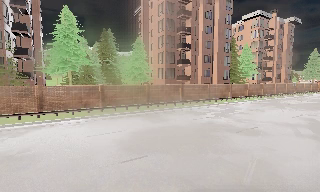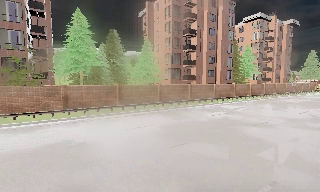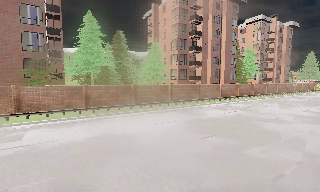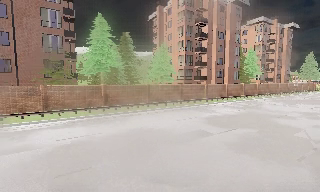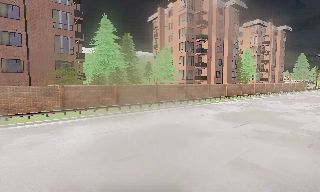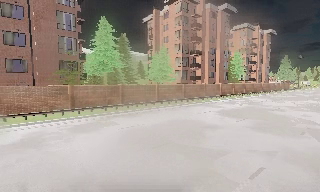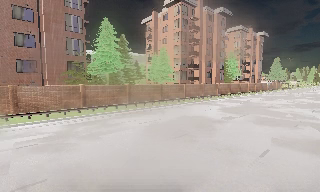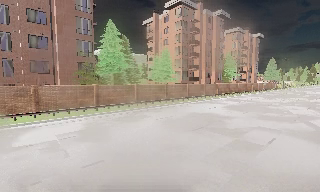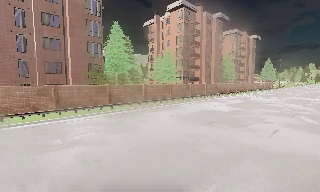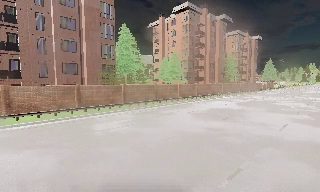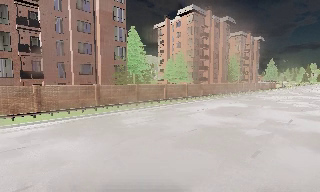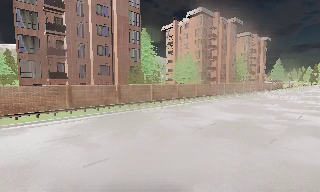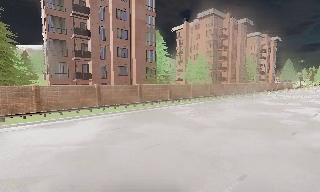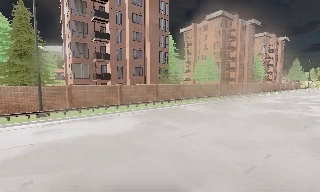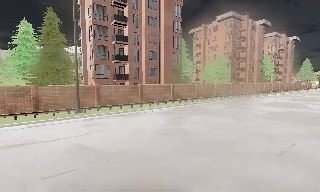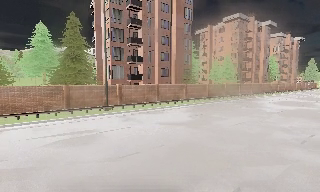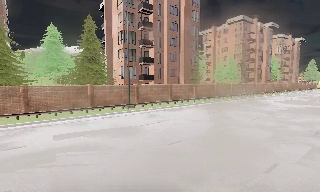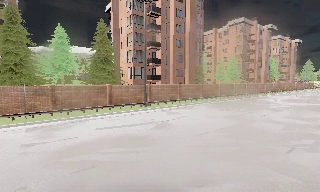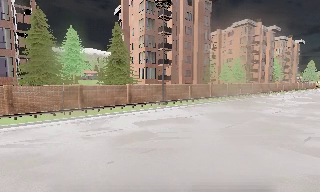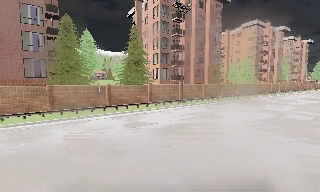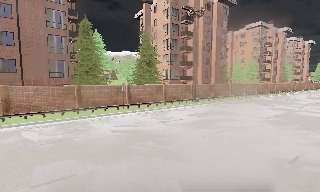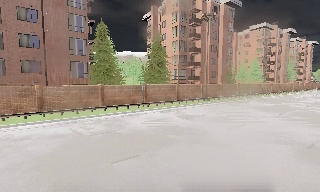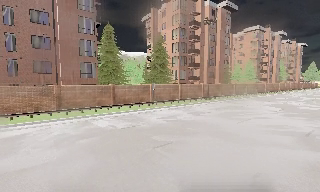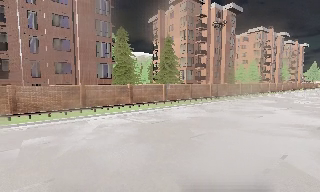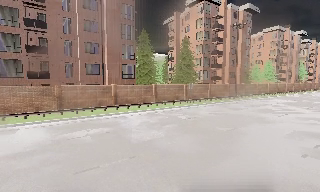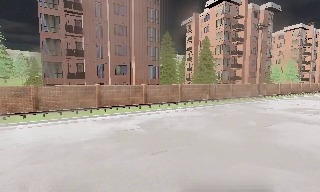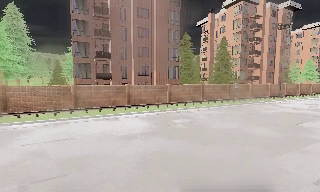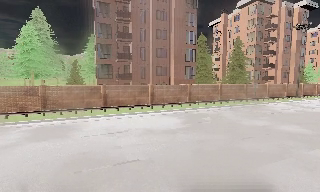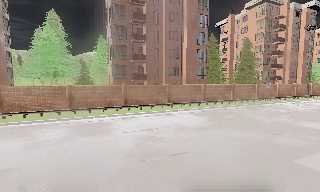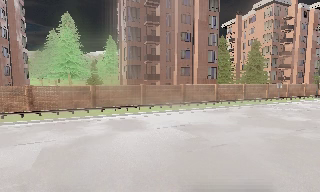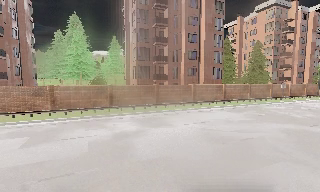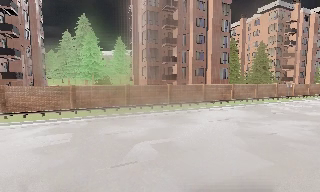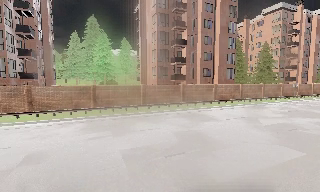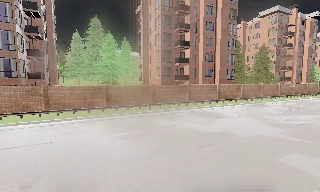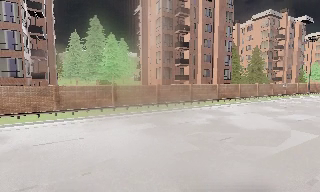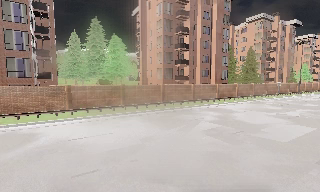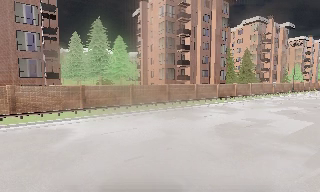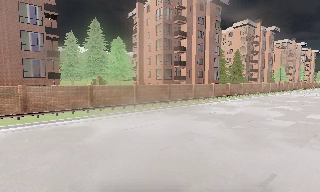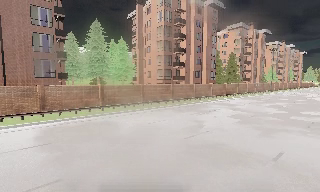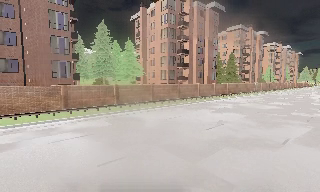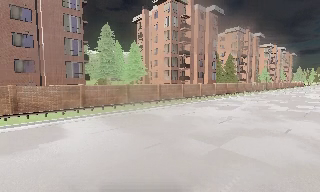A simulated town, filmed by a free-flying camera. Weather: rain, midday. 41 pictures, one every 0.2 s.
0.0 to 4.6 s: The camera travels to its left and backward, about 50 m, so close, fixed things drift to the right.
4.6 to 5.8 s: The scene slides to the right, as the camera pans about 15 degrees to its left. It travels to its left and backward, about 13 m, so close, fixed things drift to the right.
5.8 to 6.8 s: The camera travels to its left and backward, about 10 m, so close, fixed things drift to the right.
6.8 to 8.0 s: The camera pans to its right, which is clockwise from overhead, by about 15 degrees. It travels to its left and backward, about 12 m, so close, fixed things drift to the right.
The film runs forward here.
